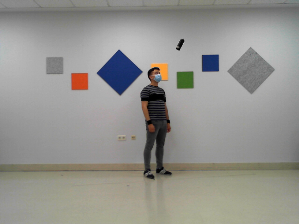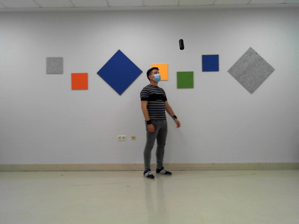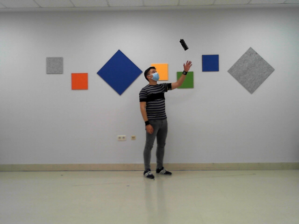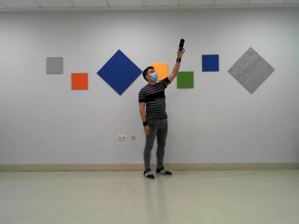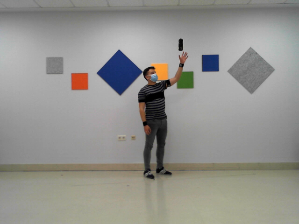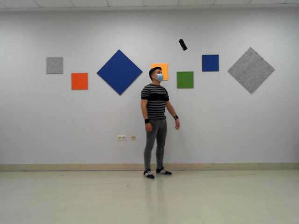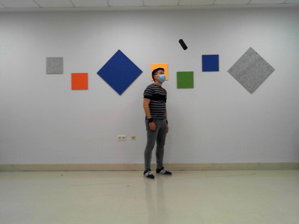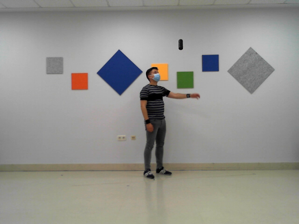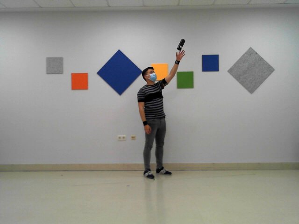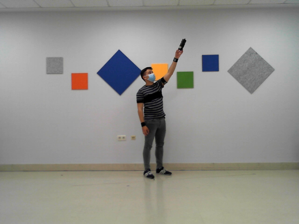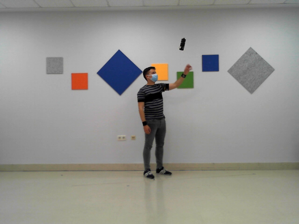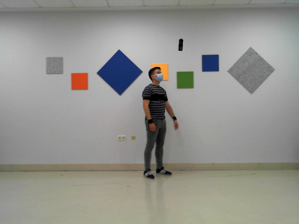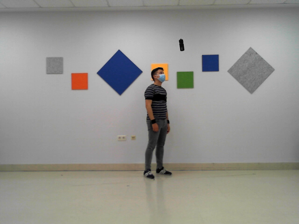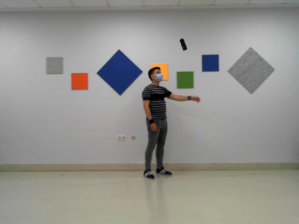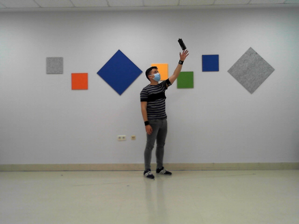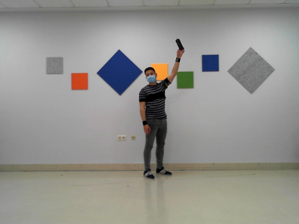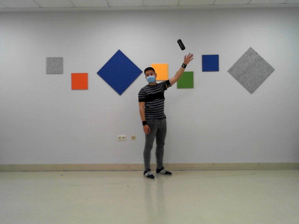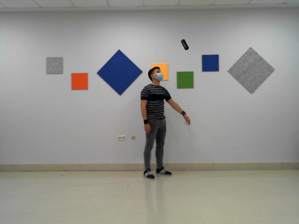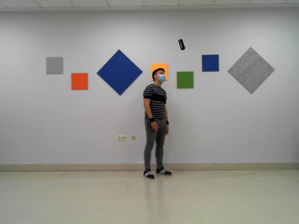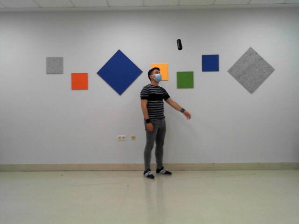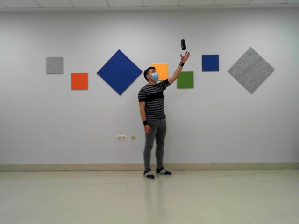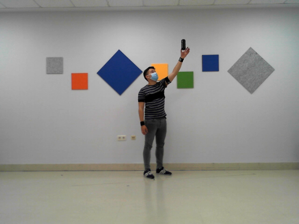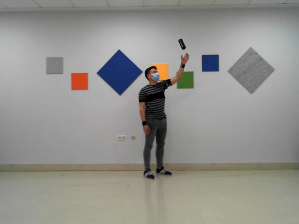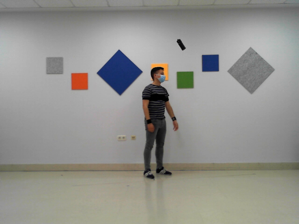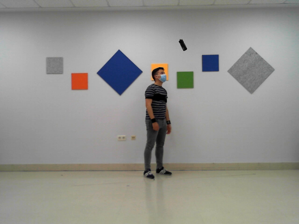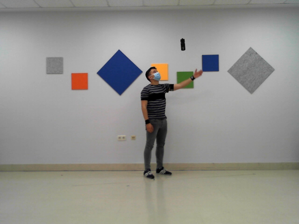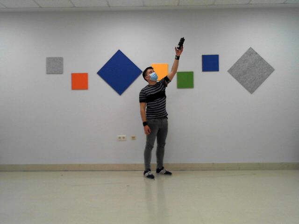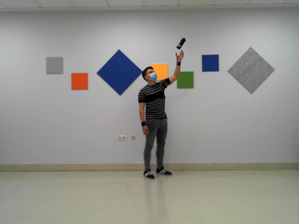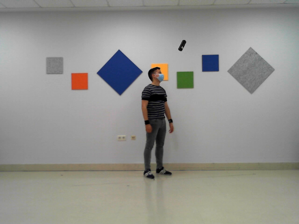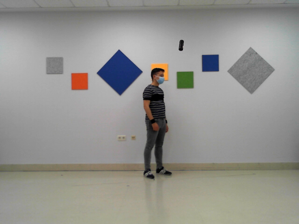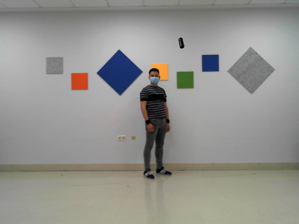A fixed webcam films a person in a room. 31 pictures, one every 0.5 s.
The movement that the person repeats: Reach up for a bottle in a high position, left hand.
